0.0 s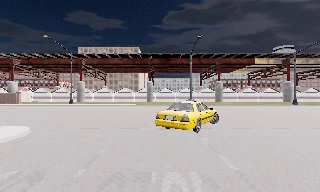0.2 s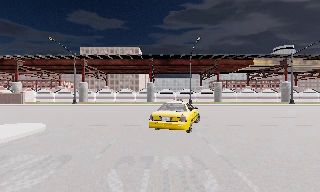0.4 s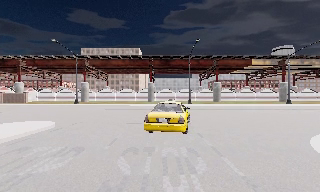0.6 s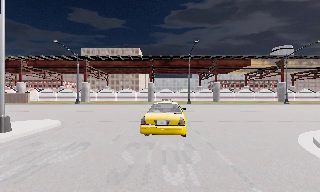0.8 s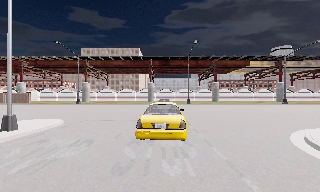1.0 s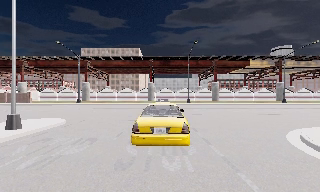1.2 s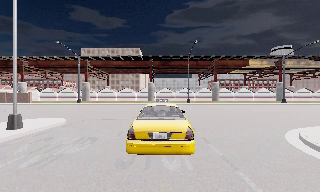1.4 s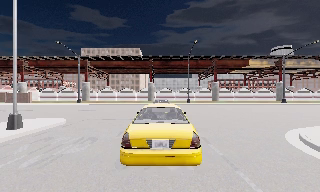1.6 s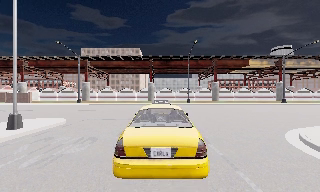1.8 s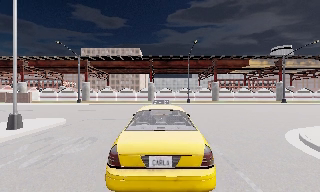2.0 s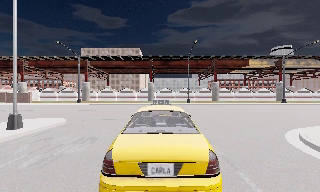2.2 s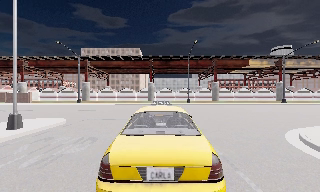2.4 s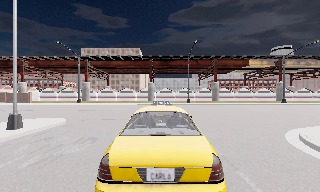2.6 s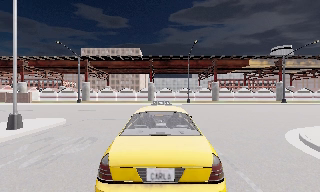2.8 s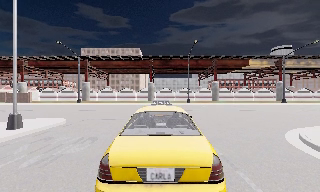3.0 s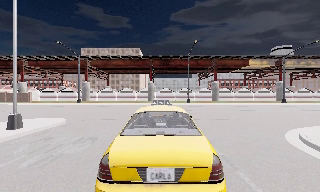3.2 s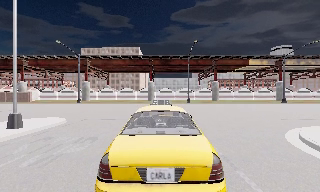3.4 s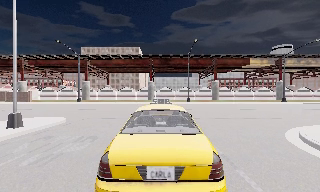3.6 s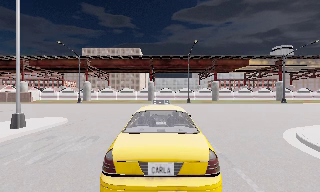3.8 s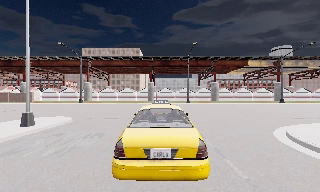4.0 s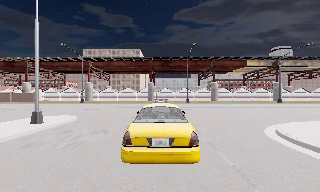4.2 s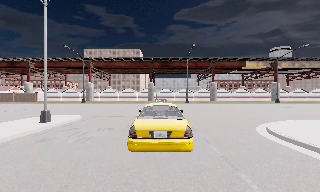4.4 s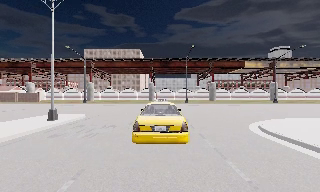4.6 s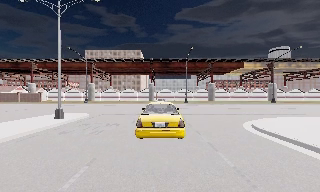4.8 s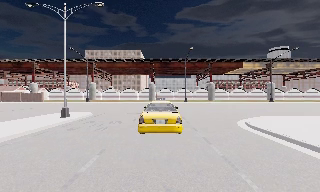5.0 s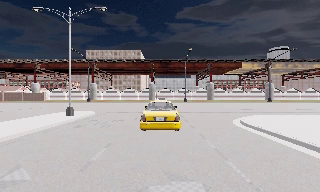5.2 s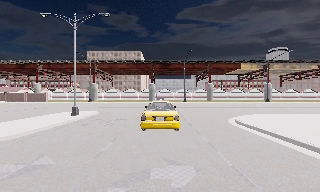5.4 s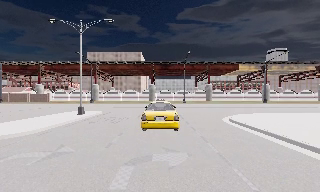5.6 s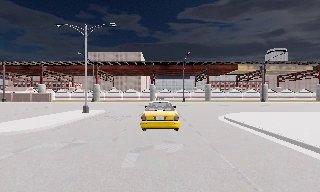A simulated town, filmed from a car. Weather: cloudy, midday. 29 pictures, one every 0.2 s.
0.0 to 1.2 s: The camera travels backward, about 3 m, so what stands in front gets smaller. It loses speed.
1.2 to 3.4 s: The camera keeps its place and its aim.
3.4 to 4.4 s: The camera travels backward, about 2.5 m, so what stands in front gets smaller. It gains speed.
4.4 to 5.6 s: The camera travels backward, about 4.5 m, so what stands in front gets smaller.
The film runs backward here.
